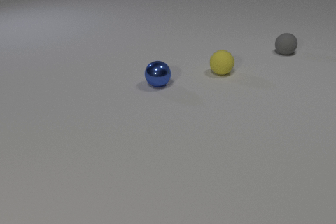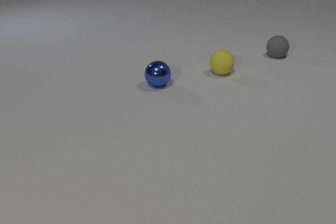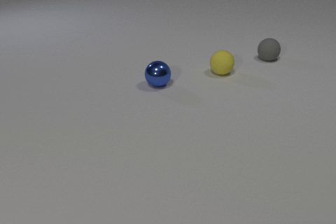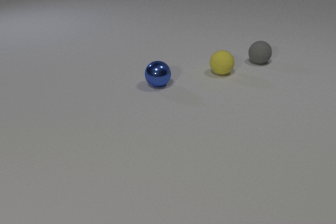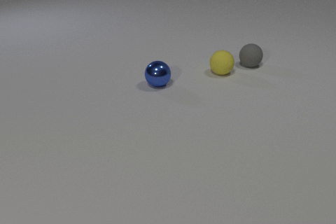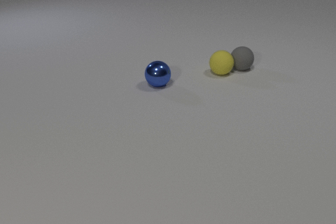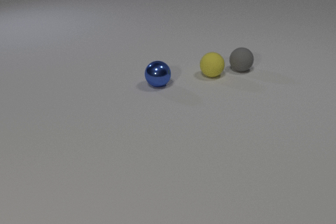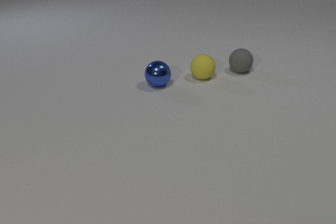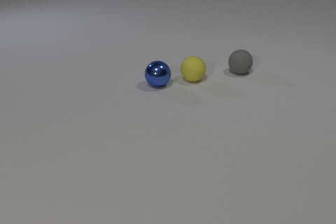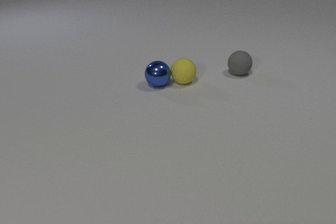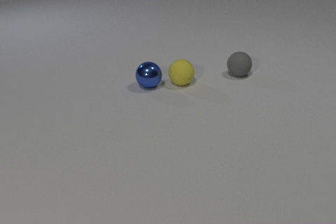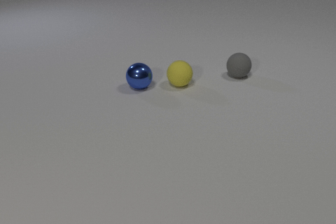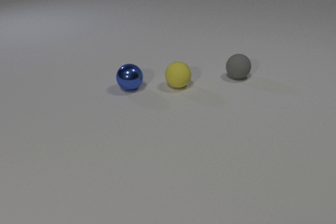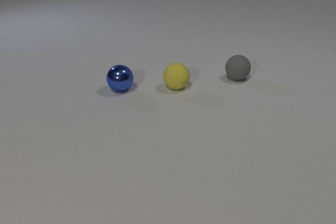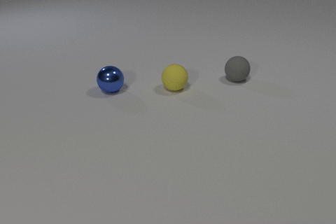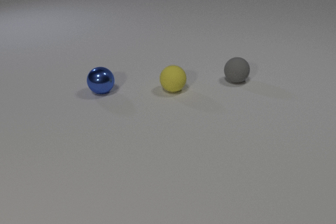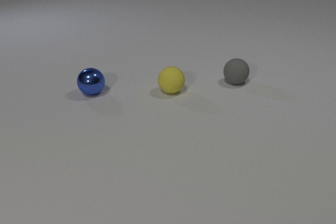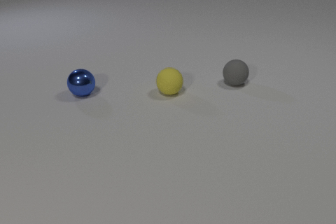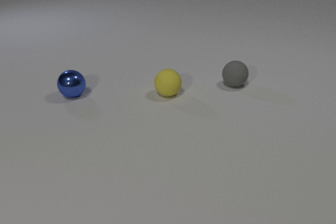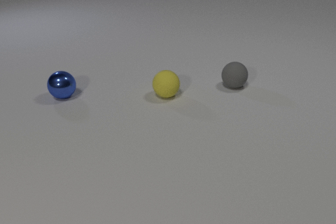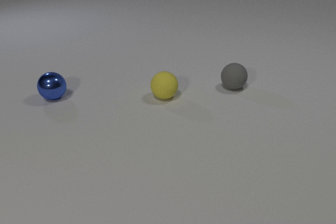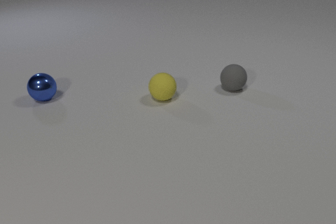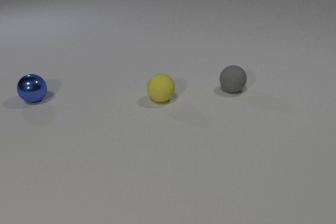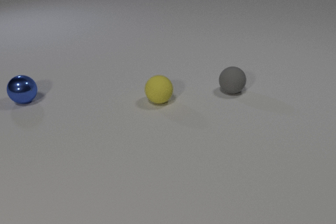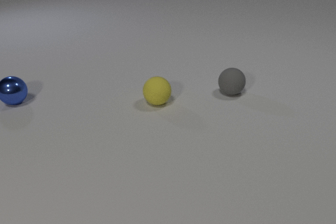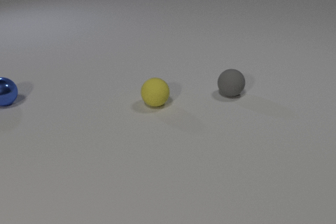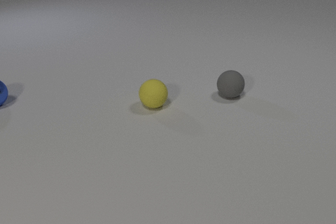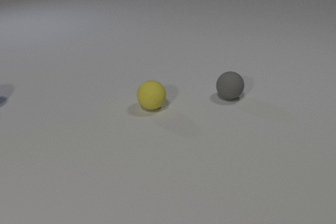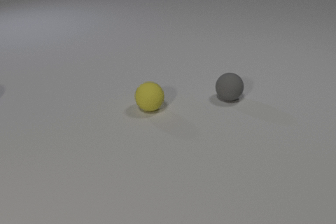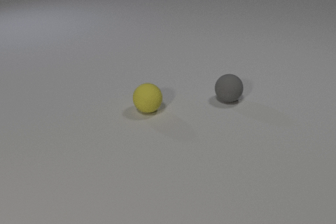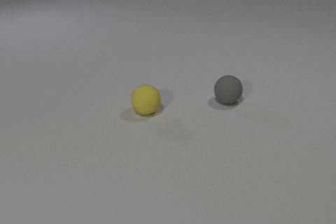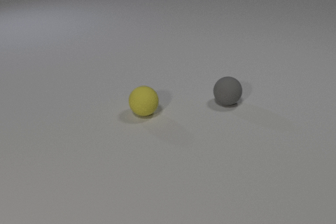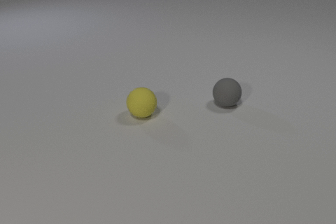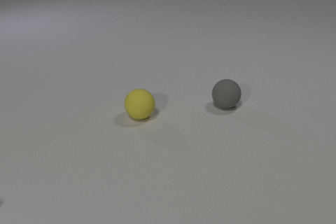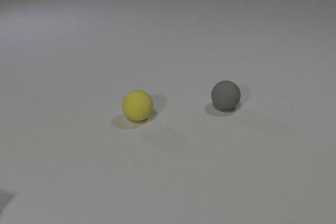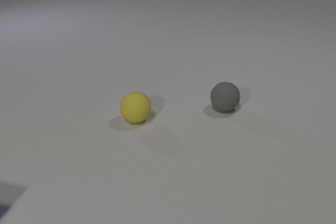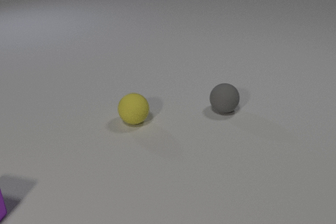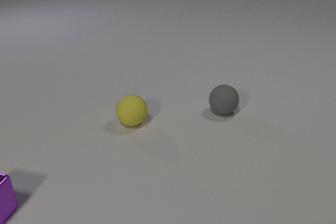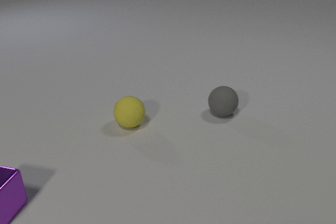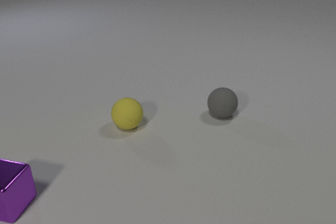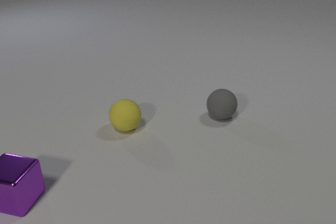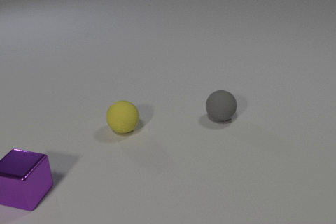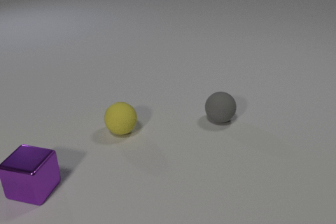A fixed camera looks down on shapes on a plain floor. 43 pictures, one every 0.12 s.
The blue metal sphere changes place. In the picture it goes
to the left.
The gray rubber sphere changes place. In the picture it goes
toward the camera.
0.00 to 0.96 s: The gray rubber sphere rolls toward the camera and to the left. The yellow rubber sphere rolls to the left and toward the camera. The gray rubber sphere and the yellow rubber sphere collide.
0.96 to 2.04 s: The gray rubber sphere rolls toward the camera. The yellow rubber sphere rolls toward the camera and to the left. The blue metal sphere rolls to the left. The yellow rubber sphere and the blue metal sphere collide.
2.04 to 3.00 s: The gray rubber sphere rolls toward the camera. The yellow rubber sphere rolls toward the camera and to the left. The blue metal sphere rolls to the left.
3.00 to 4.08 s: The gray rubber sphere rolls toward the camera. The yellow rubber sphere rolls toward the camera and to the left. The blue metal sphere rolls to the left, leaves at the left edge.
4.08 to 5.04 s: The gray rubber sphere rolls toward the camera. The yellow rubber sphere rolls toward the camera and to the left. The purple metal cube comes in at the left edge, slides to the right and away from the camera.
Are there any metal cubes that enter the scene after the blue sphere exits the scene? yes.
How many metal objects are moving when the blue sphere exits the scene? 0.
How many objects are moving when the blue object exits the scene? 2.
